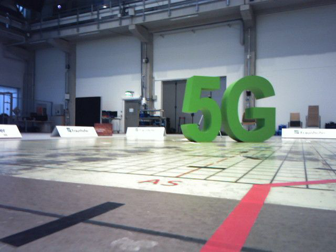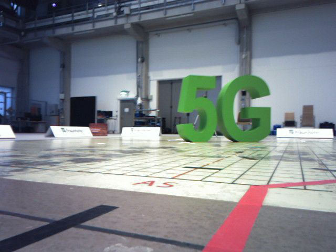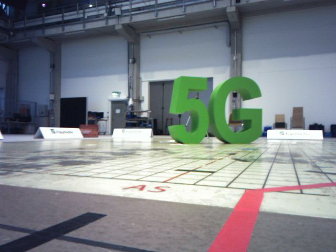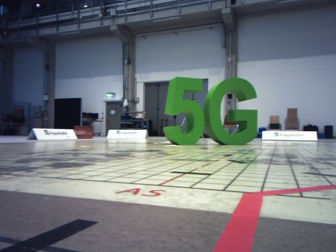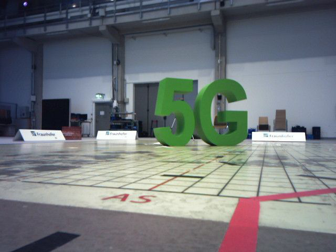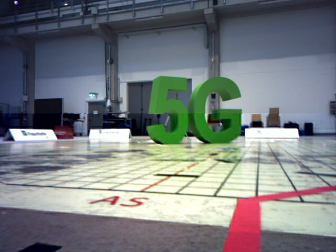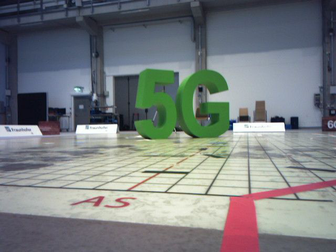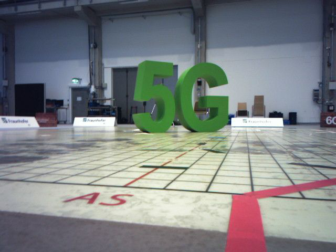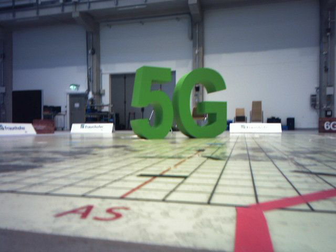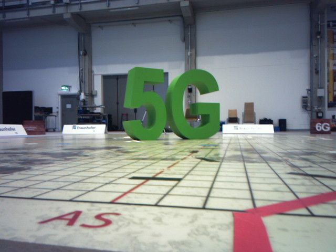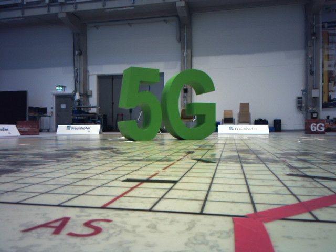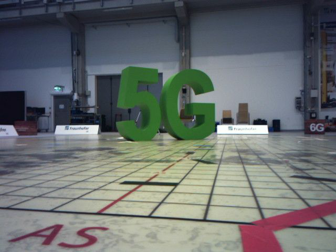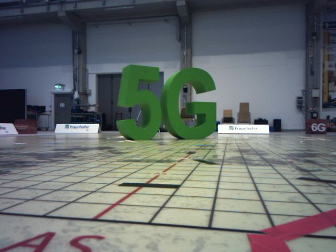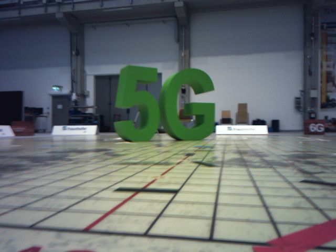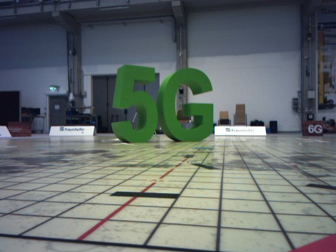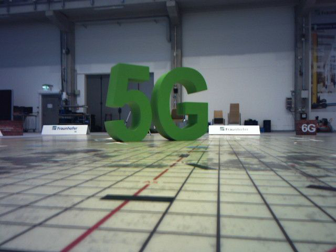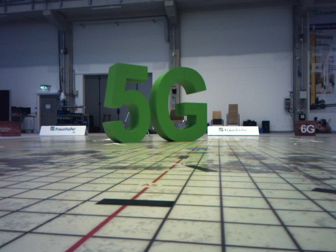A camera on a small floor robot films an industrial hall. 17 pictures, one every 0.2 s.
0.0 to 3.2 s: The camera swings to its right by about 15 degrees, and the scene slides to the left. It travels forward, about 0.6 m, so what stands in front looms larger.
The film runs forward here.
